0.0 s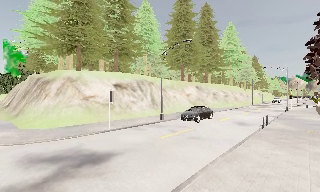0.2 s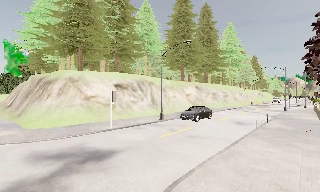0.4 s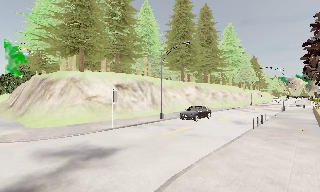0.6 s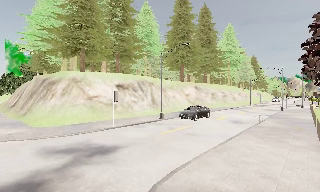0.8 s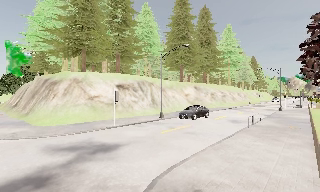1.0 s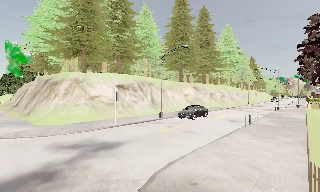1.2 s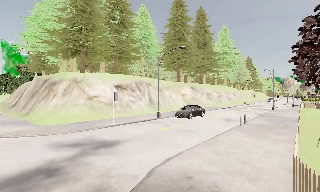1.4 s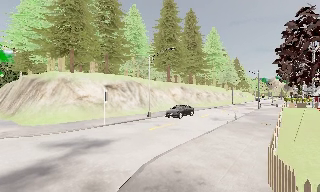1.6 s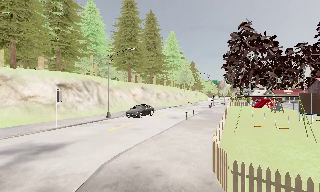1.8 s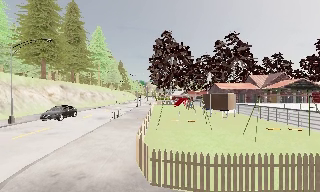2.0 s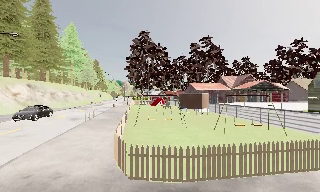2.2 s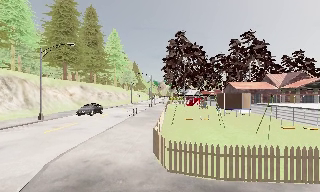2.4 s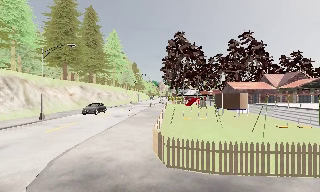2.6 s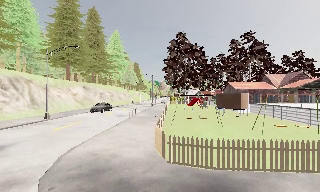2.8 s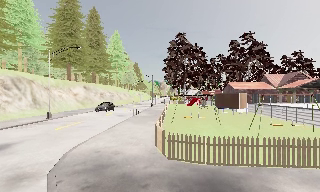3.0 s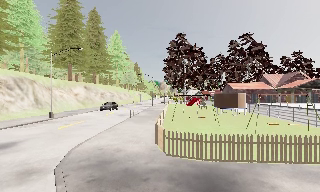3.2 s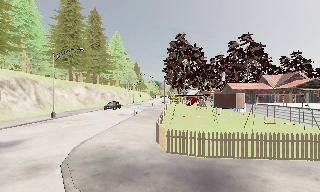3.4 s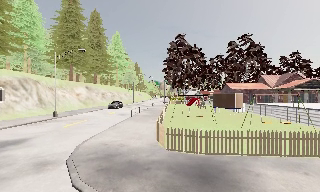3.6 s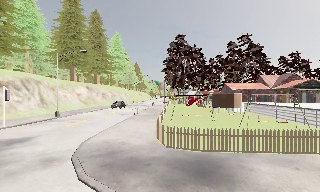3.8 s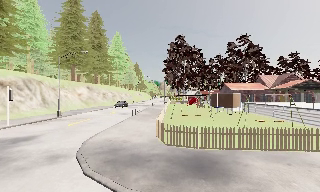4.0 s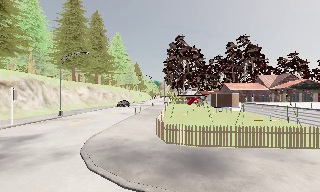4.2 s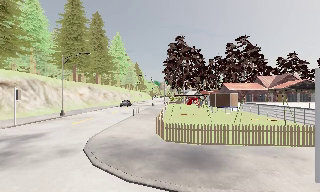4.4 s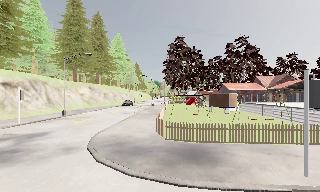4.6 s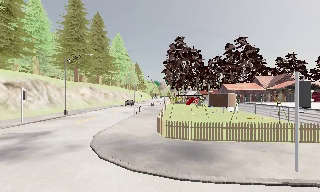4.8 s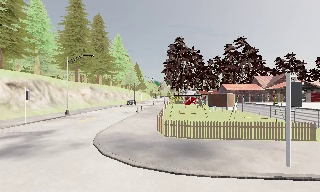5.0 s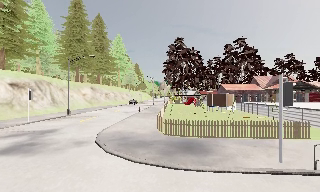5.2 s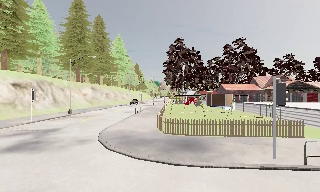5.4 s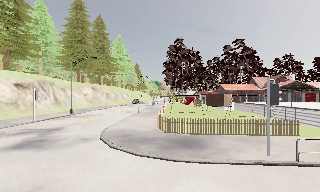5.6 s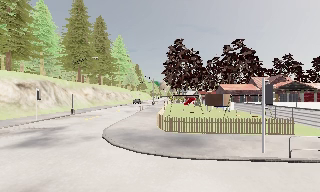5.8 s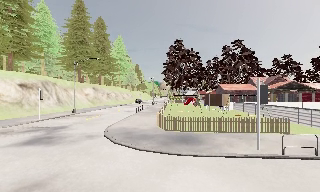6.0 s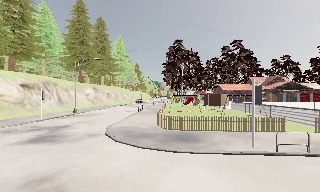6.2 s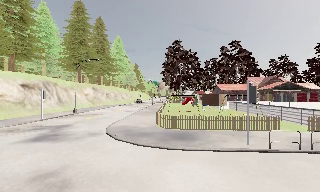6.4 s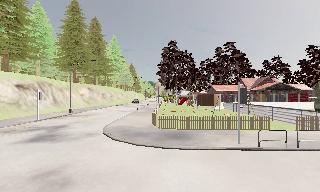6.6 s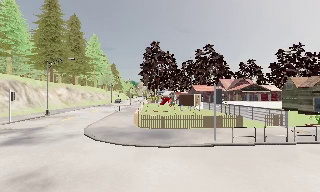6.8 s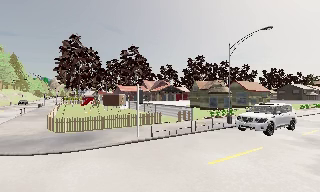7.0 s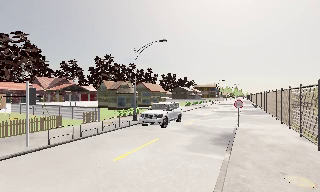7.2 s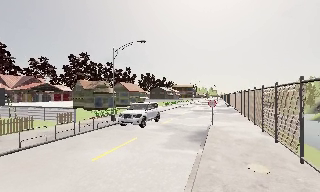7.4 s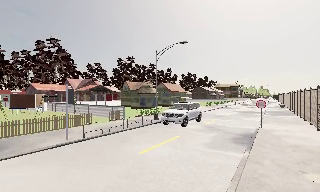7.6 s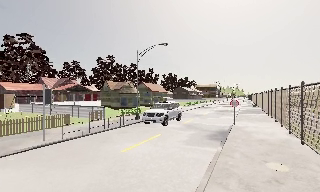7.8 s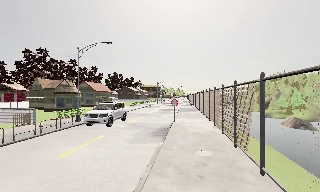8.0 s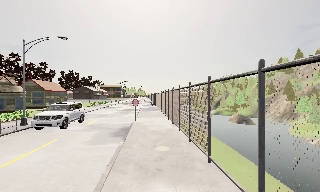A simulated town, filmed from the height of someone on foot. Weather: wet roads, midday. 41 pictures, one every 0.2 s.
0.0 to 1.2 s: The camera travels backward, about 2 m, so what stands in front gets smaller.
1.2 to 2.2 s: The camera pans to its right, which is clockwise from overhead, by about 40 degrees. It travels backward, about 1.5 m.
2.2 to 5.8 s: The camera travels backward, about 6 m, so what stands in front gets smaller.
5.8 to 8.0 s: The camera pans to its right, which is clockwise from overhead, by about 100 degrees. It travels backward, about 3.5 m.
The film runs backward here.
